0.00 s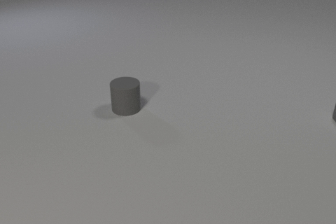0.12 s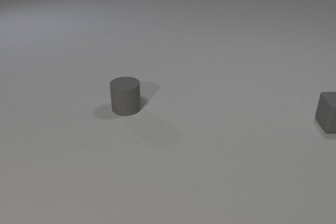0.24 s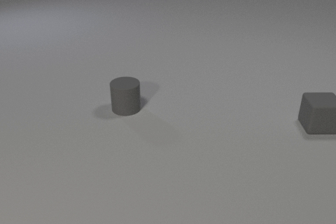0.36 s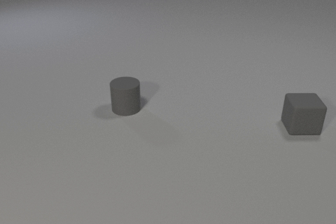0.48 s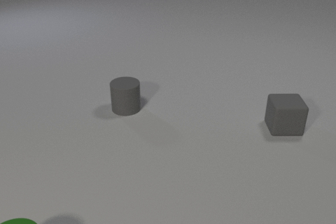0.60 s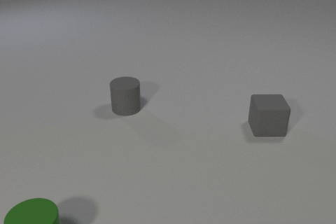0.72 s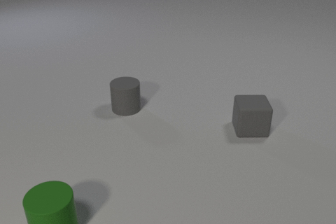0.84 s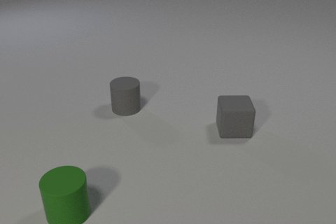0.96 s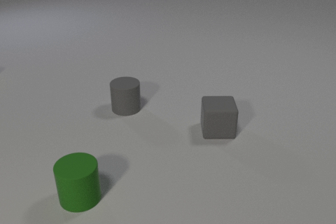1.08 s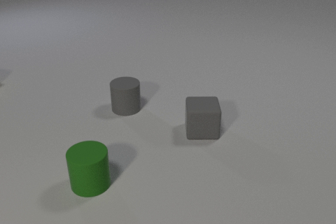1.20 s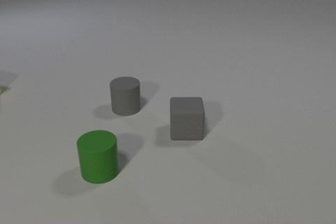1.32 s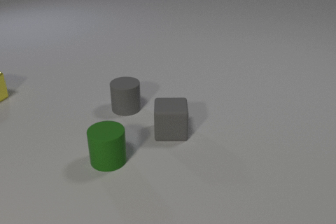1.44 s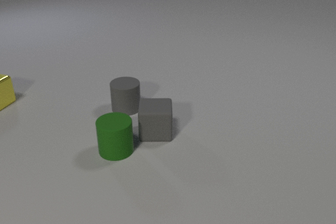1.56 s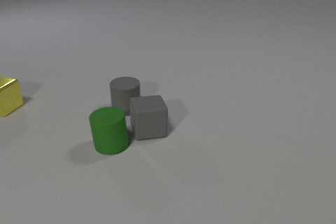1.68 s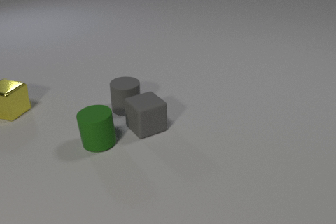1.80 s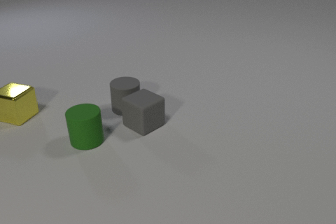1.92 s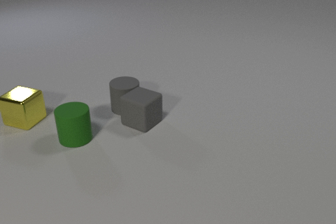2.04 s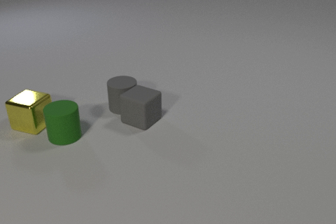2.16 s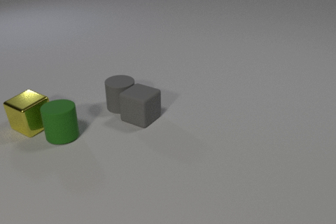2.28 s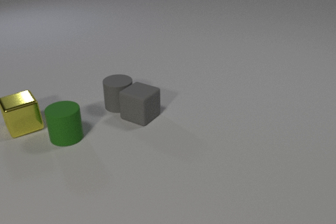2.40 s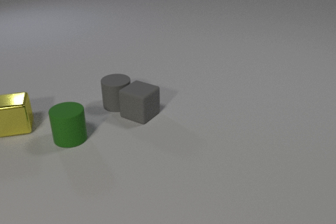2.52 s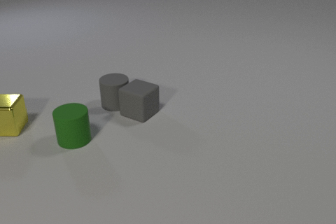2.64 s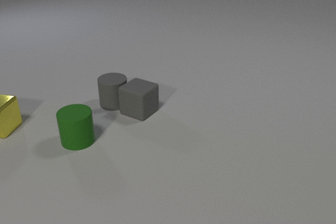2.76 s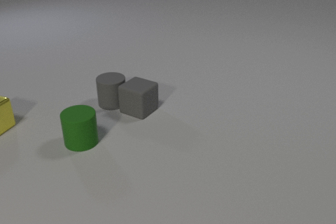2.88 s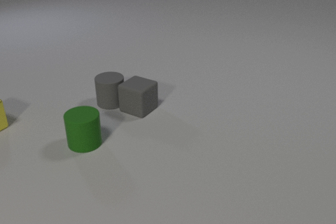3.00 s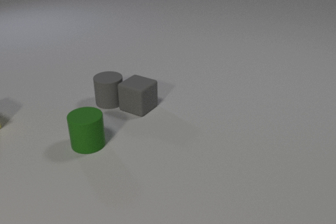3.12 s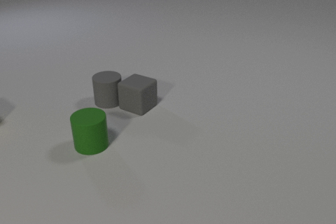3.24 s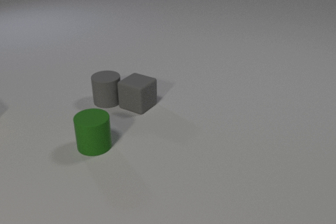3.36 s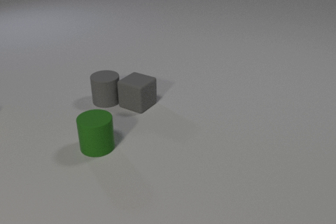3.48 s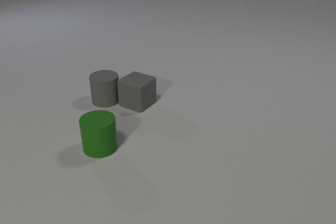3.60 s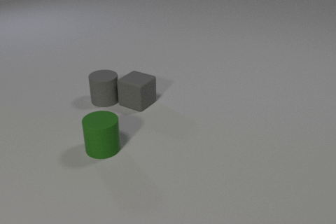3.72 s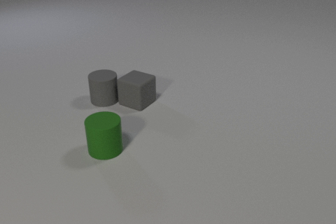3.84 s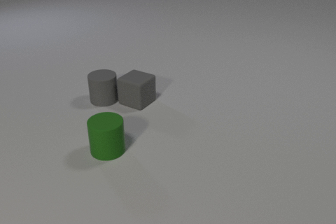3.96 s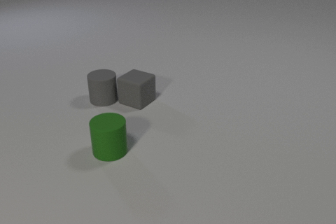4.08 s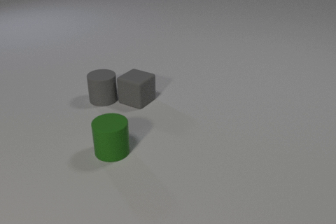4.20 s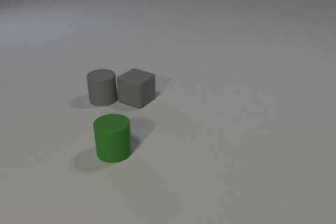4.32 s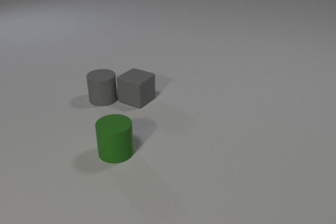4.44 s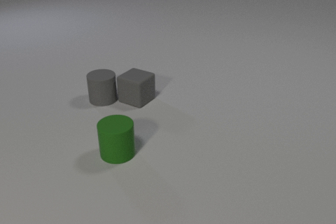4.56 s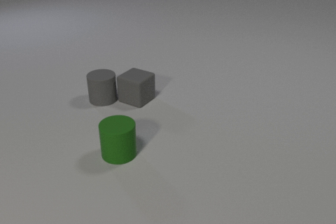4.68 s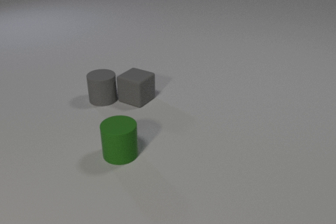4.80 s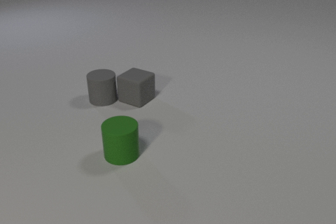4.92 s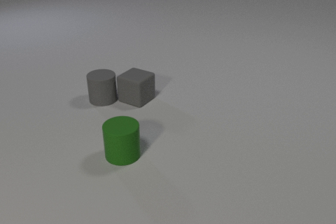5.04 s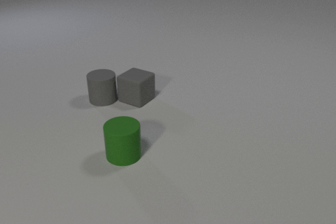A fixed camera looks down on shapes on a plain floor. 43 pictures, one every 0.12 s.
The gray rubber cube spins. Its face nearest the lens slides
to the right.
The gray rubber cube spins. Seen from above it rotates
counterclockwise.
0.00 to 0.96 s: The green rubber cylinder comes in at the bottom edge, slides away from the camera and to the right. The gray rubber cube slides to the left and toward the camera.
0.96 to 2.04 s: The green rubber cylinder slides away from the camera. The gray rubber cube slides to the left, spins counterclockwise seen from above by about 60 degrees, its near face sliding to the right. The yellow metal cube comes in at the left edge, slides toward the camera and to the right. The green rubber cylinder and the gray rubber cube collide. The gray rubber cube and the gray rubber cylinder collide.
2.04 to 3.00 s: The green rubber cylinder slides to the right and toward the camera. The gray rubber cube slides away from the camera. The gray rubber cylinder slides to the left and away from the camera. The yellow metal cube slides to the left, spins so that its near face slides to the left, clockwise seen from above. The green rubber cylinder and the yellow metal cube collide.
3.00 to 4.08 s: The green rubber cylinder slides to the right and toward the camera. The gray rubber cube slides away from the camera. The gray rubber cylinder slides to the left and away from the camera.
4.08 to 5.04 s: The green rubber cylinder slides to the right and toward the camera.
What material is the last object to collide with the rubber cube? rubber.
Are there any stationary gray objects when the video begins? yes.
Are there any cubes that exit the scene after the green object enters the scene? yes.
